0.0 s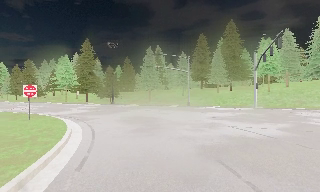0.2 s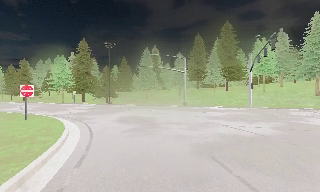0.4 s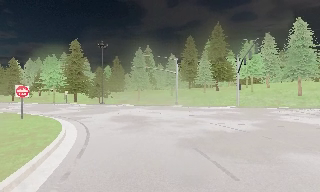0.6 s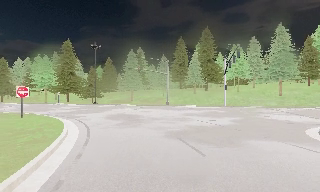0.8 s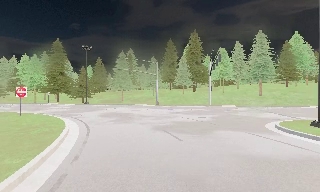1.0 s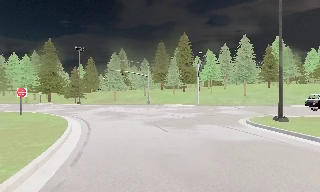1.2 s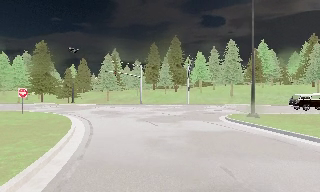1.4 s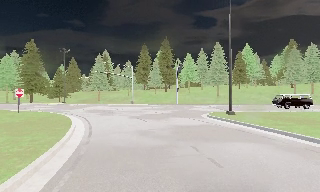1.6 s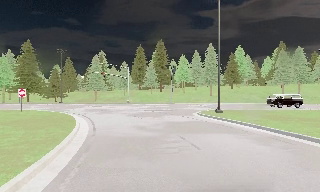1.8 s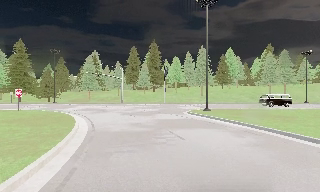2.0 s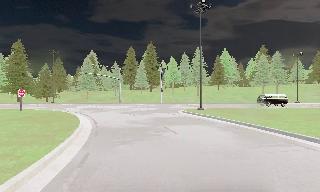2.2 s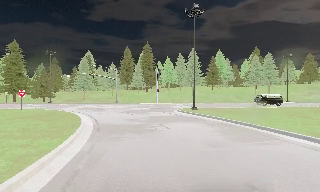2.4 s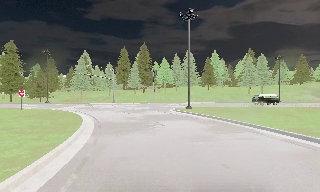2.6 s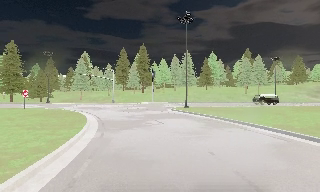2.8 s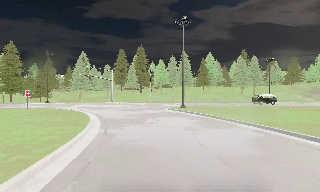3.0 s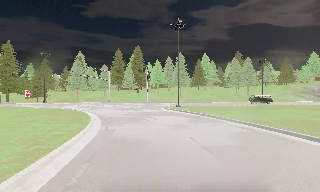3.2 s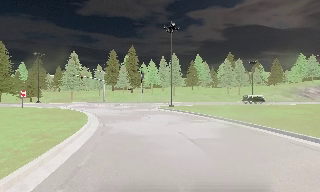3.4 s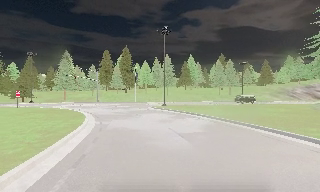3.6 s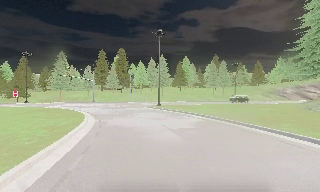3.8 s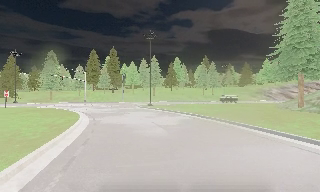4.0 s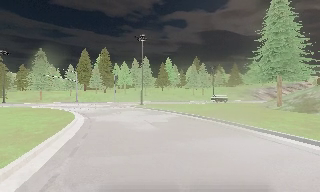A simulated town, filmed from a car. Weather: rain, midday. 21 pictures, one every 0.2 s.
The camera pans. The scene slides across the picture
to the left.
The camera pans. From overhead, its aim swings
clockwise.
0.0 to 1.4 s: The scene slides to the left, as the camera pans about 20 degrees to its right. It travels backward, about 8 m, so what stands in front gets smaller. It gains speed.
1.4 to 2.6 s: The camera travels backward, about 6 m, so what stands in front gets smaller.
2.6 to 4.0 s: The camera swings to its right by about 15 degrees, and the scene slides to the left. It travels backward, about 7 m, so what stands in front gets smaller.
The film runs backward here.
